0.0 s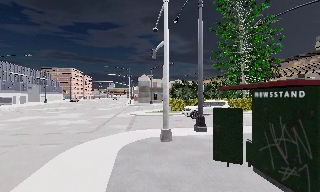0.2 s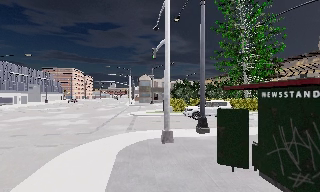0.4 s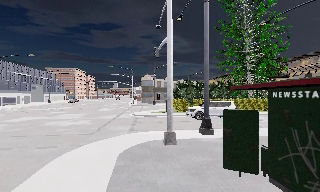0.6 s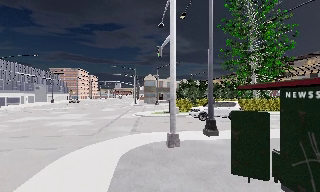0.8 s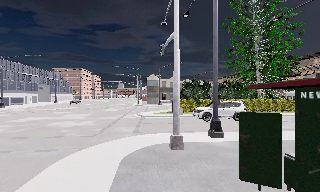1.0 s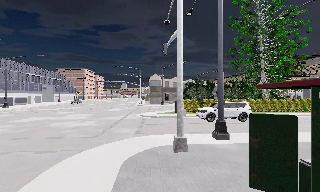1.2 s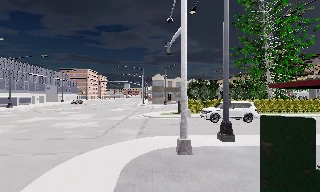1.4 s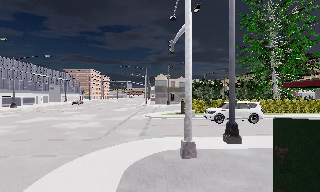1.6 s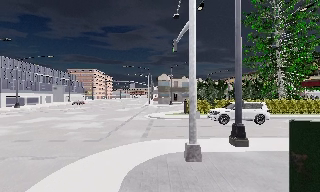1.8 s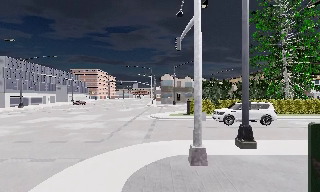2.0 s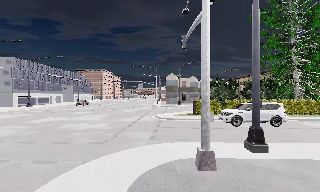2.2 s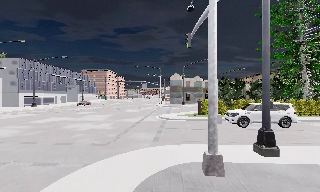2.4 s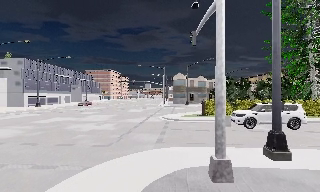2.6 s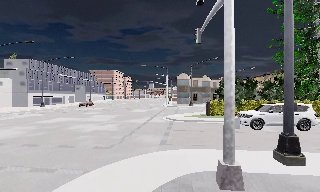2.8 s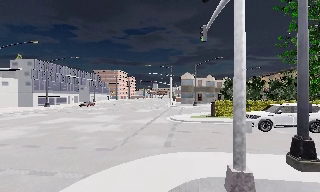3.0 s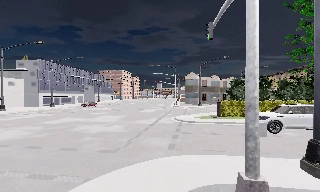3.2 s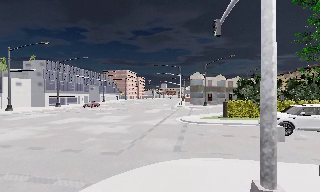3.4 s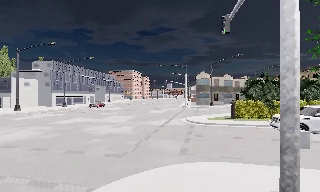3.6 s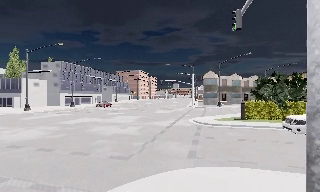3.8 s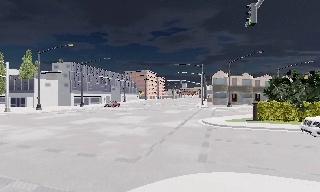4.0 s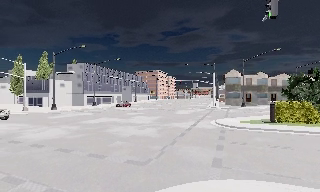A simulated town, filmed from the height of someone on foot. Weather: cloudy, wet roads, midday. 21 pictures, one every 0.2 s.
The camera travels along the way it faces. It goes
forward.
0.0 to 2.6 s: The camera pans to its left, which is counterclockwise from overhead, by about 15 degrees. It travels forward, about 4 m, so what stands in front looms larger.
2.6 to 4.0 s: The camera swings to its left by about 15 degrees, and the scene slides to the right. It travels forward, about 2.5 m, so what stands in front looms larger.
The film runs forward here.
